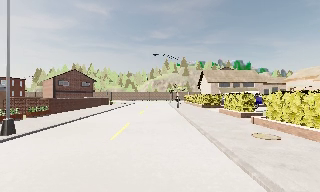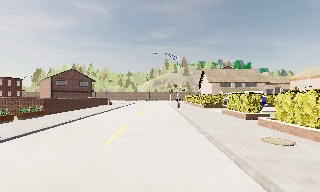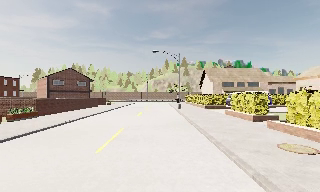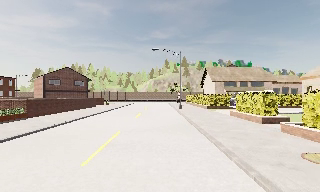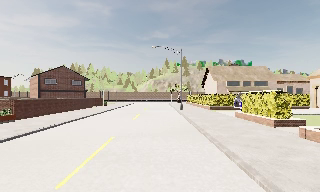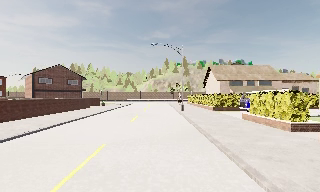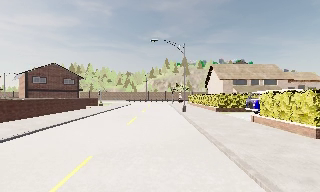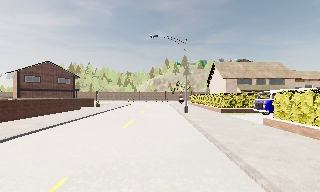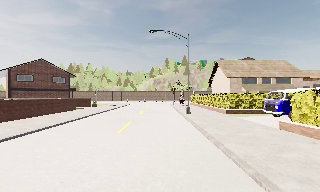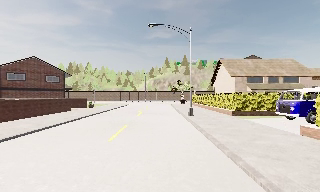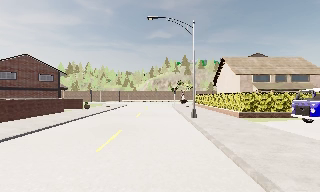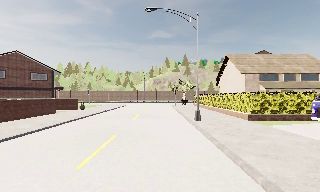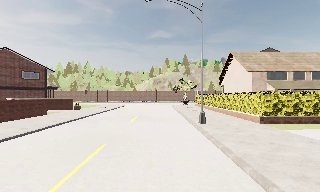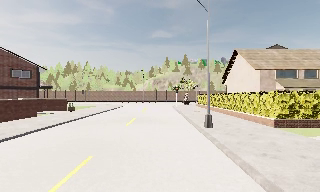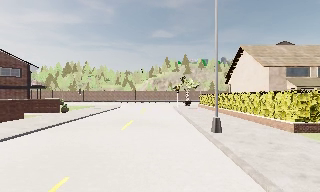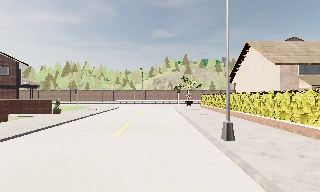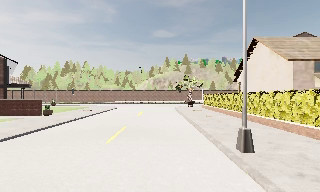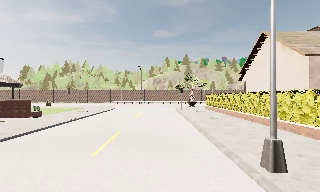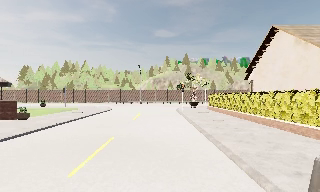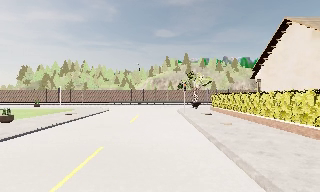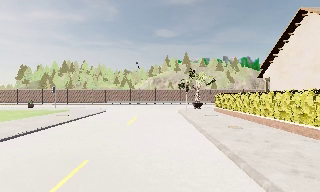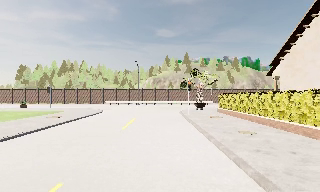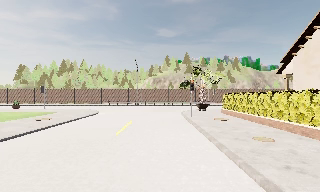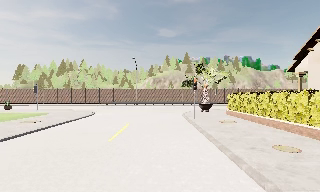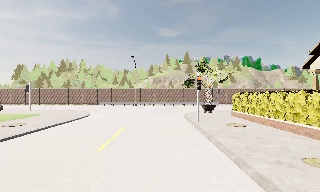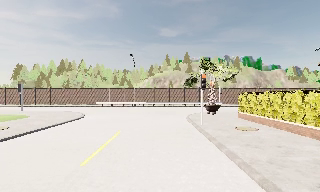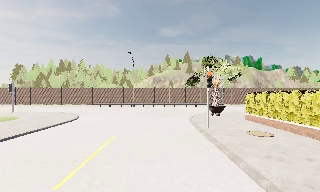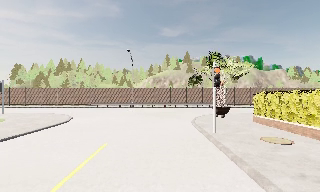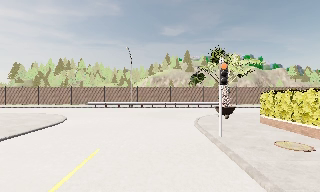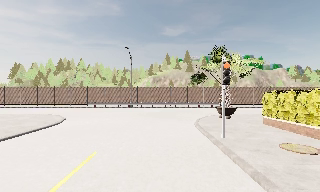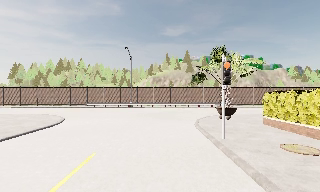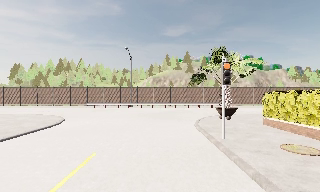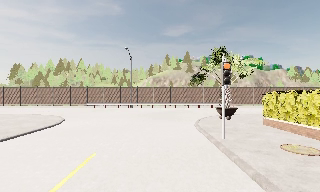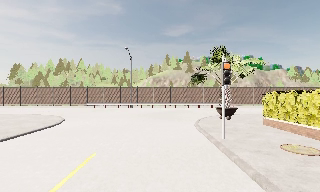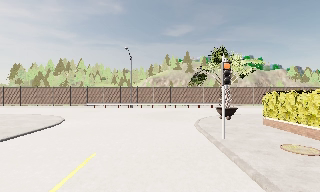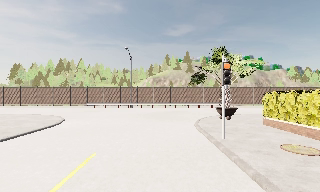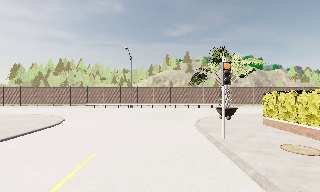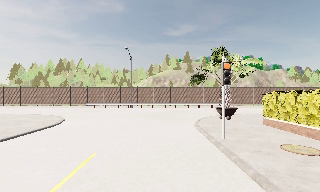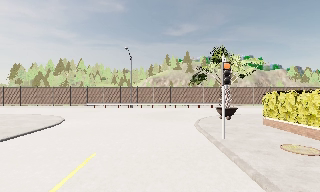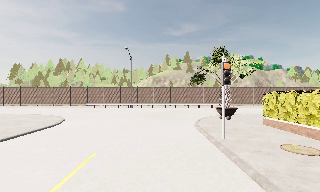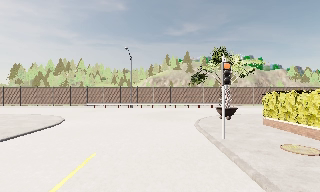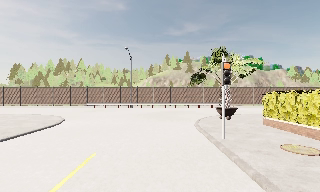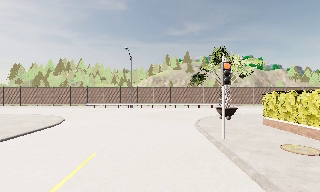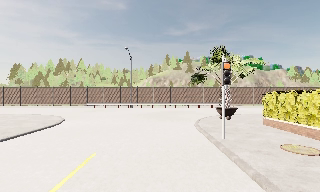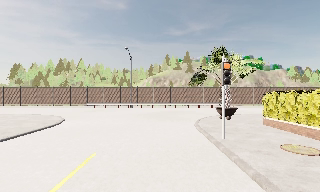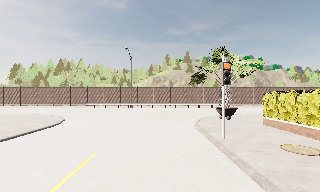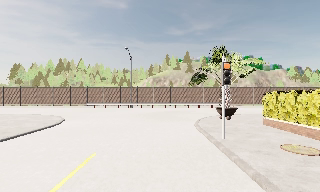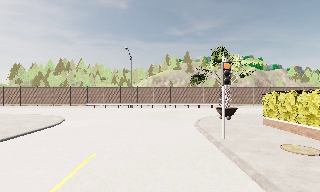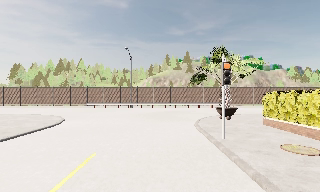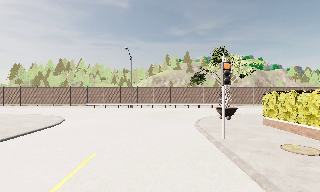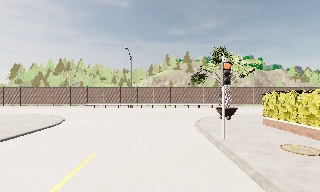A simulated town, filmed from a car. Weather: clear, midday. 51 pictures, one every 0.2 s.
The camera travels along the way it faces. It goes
forward.
0.0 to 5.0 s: The camera travels forward, about 30 m, so what stands in front looms larger.
5.0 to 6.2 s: The camera travels forward, about 3 m, so what stands in front looms larger. It loses speed.
6.2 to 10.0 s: The camera keeps its place and its aim.
The film runs forward here.
